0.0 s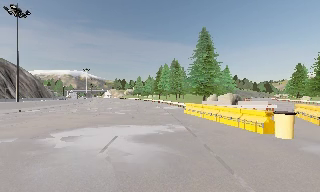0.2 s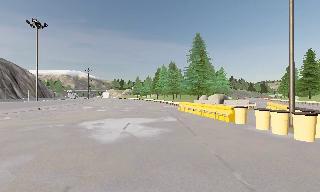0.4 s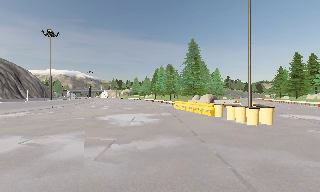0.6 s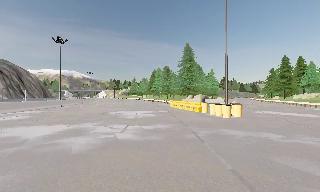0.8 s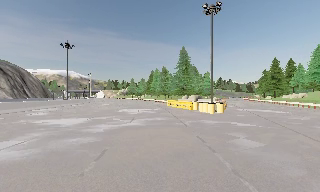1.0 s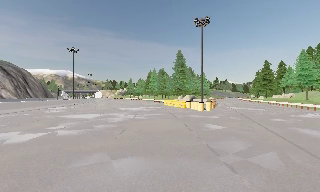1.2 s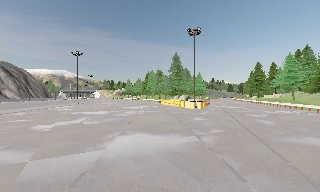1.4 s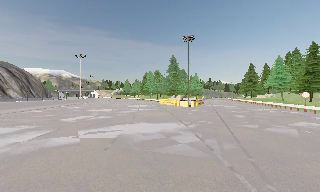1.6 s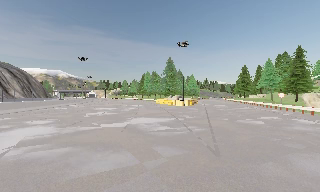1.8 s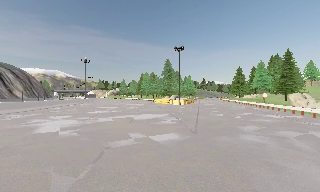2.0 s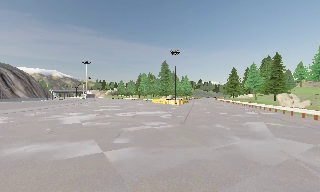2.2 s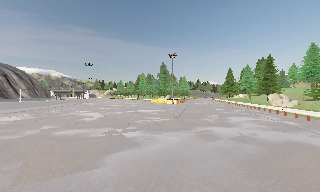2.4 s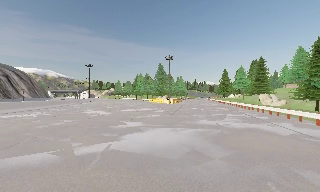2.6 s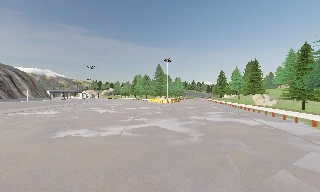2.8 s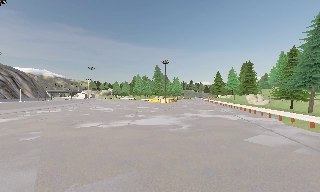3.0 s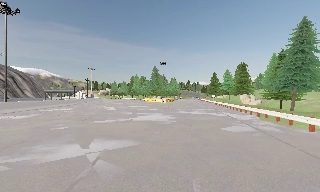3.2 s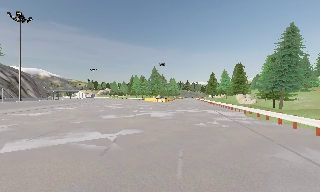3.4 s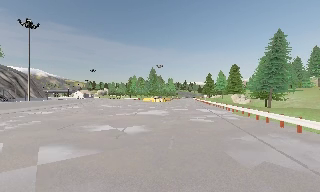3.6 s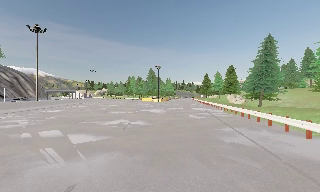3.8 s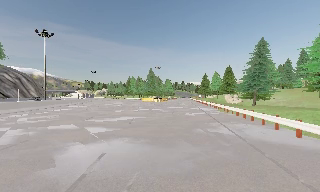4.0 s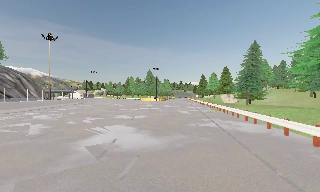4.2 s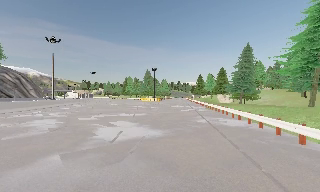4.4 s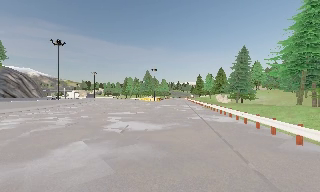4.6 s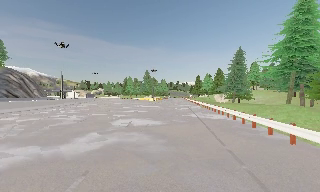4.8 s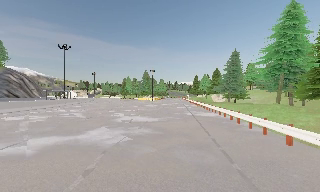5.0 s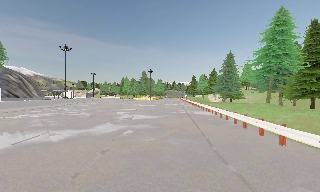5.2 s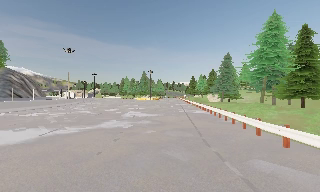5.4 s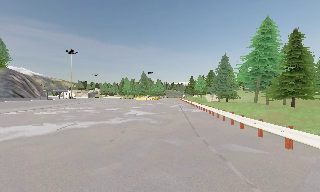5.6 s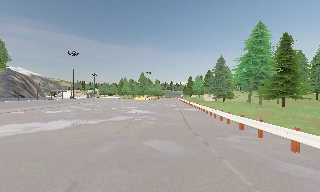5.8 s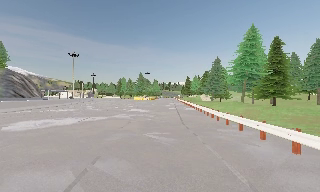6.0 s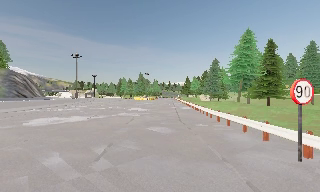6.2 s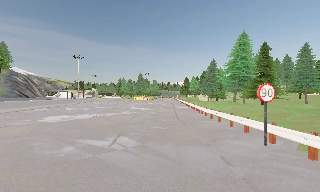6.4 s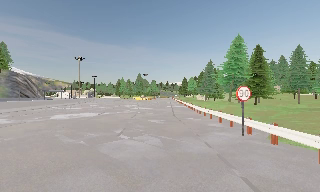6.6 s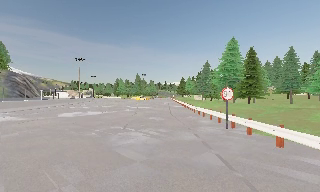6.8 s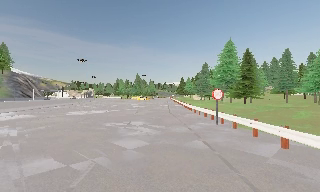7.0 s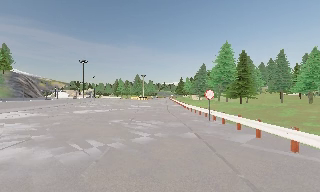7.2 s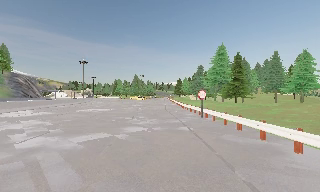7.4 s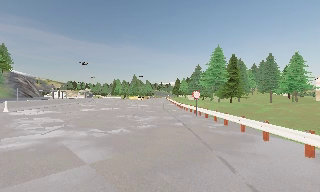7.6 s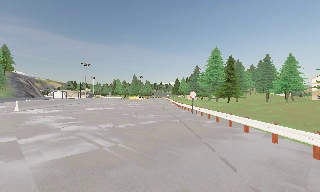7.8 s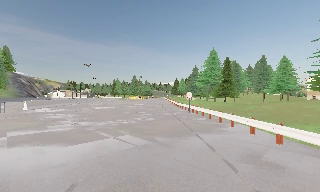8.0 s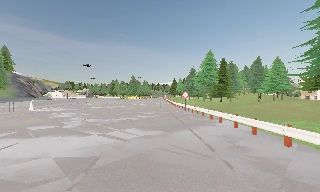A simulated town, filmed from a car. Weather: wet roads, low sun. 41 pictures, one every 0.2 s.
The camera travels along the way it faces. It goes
backward.
0.0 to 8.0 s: The scene slides to the left, as the camera pans about 20 degrees to its right. It travels backward, about 80 m, so what stands in front gets smaller. It loses speed.
The film runs backward here.
